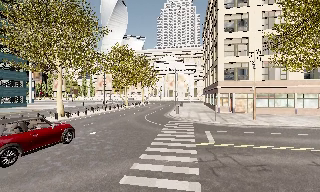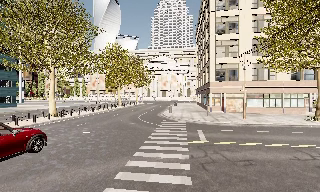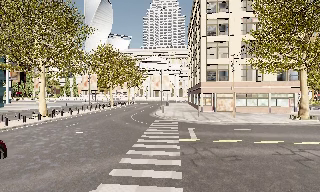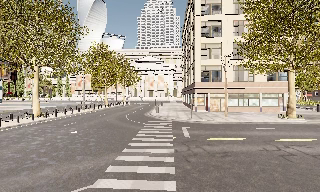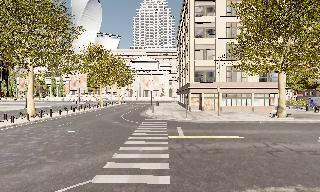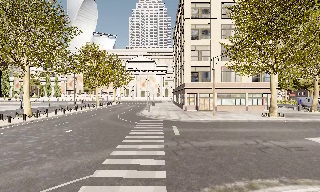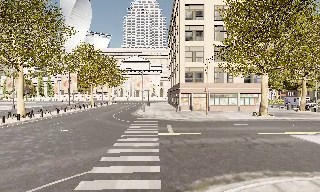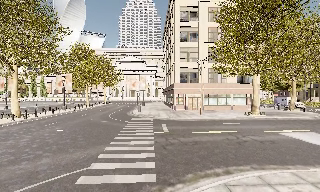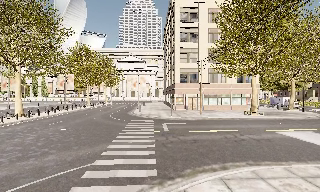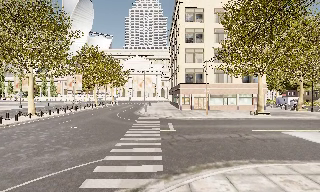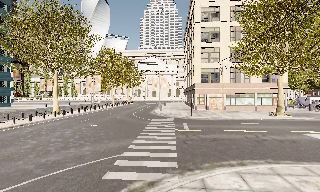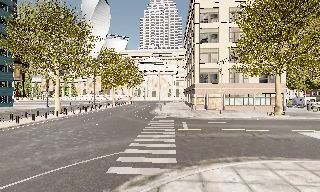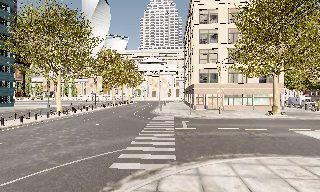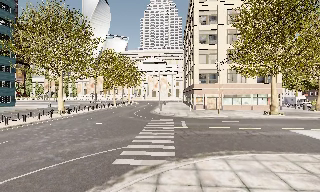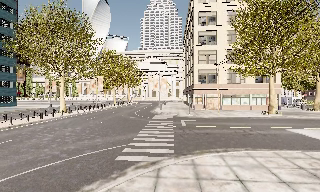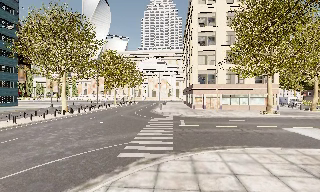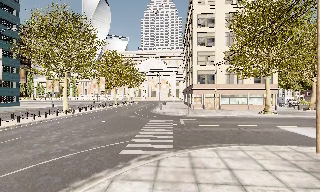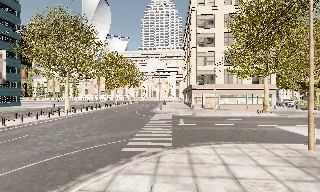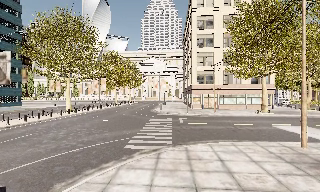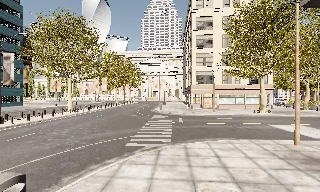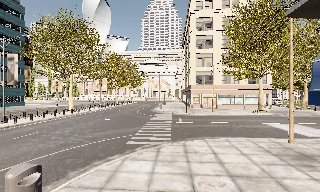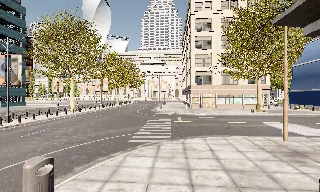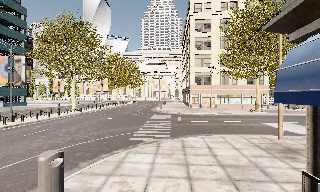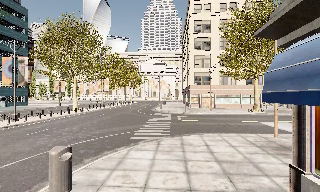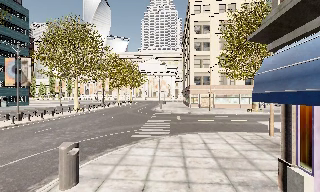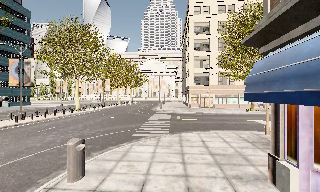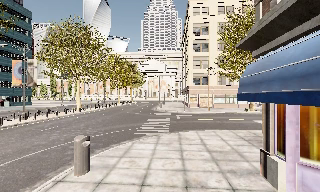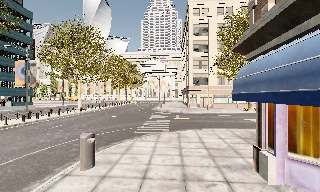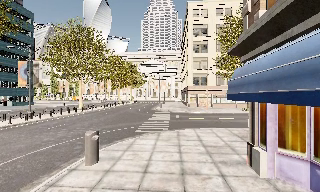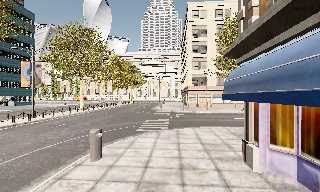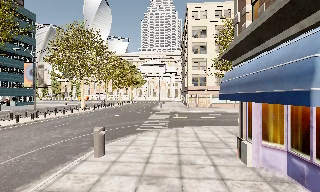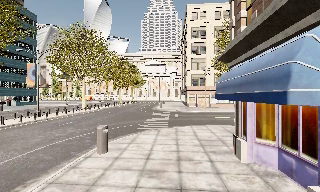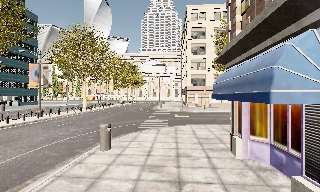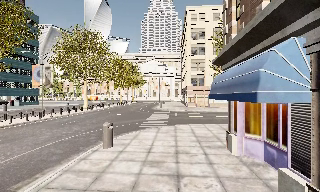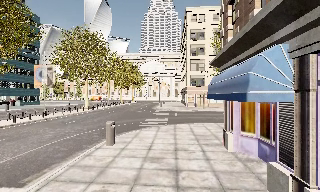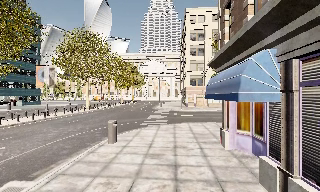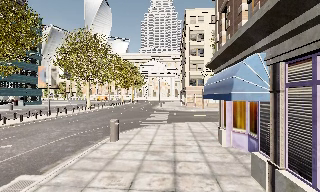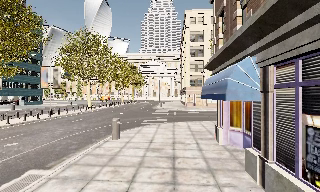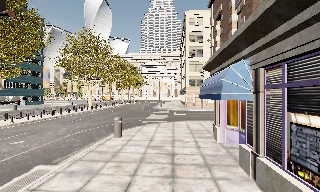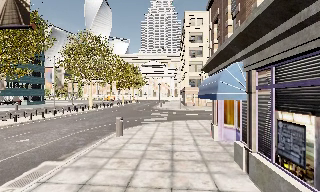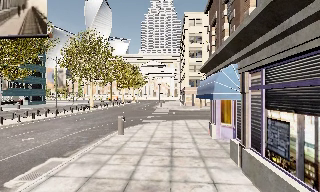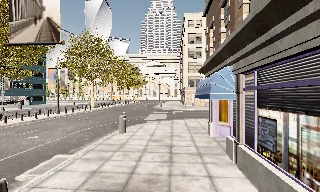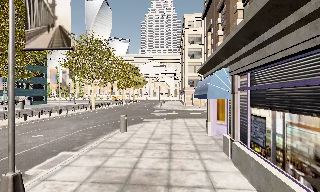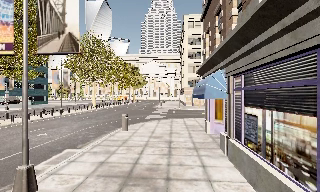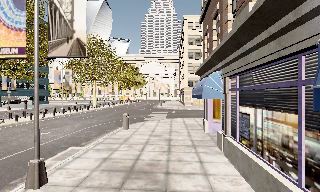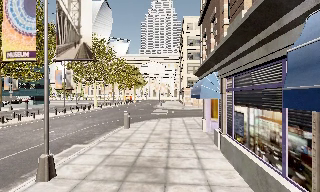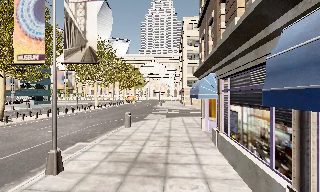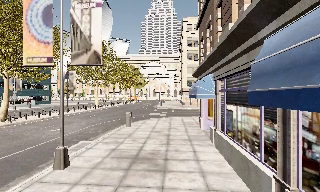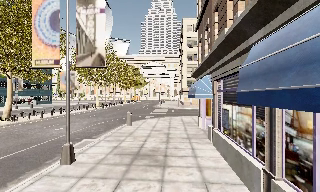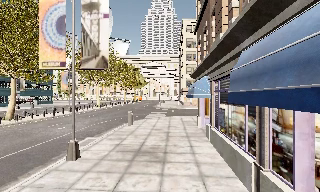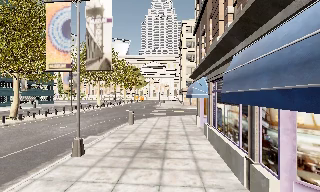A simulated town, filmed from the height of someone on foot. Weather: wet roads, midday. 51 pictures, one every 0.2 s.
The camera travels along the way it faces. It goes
backward.
0.0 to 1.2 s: The scene slides to the left, as the camera pans about 10 degrees to its right. It travels backward, about 2 m, so what stands in front gets smaller.
1.2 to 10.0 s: The camera travels backward, about 17 m, so what stands in front gets smaller.
The film runs backward here.
